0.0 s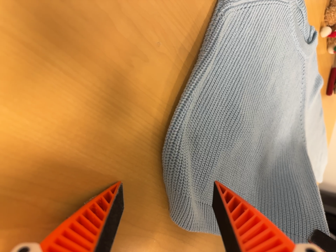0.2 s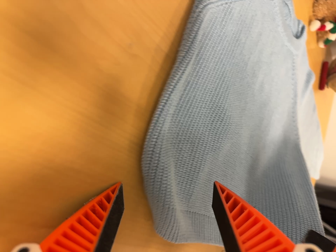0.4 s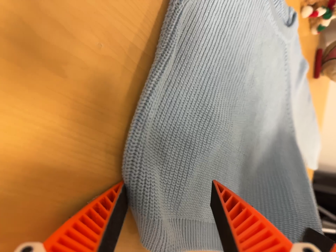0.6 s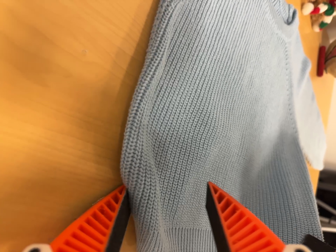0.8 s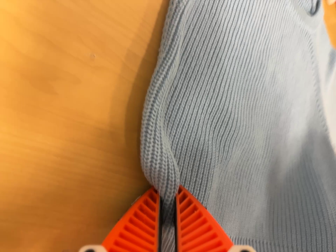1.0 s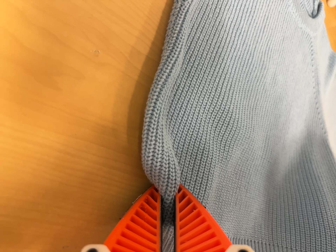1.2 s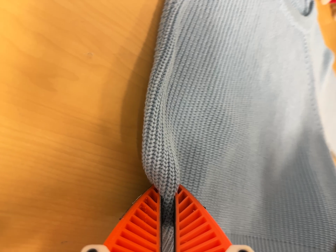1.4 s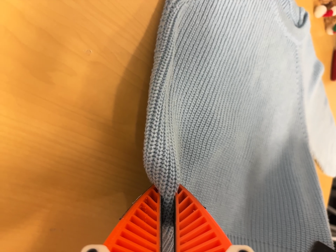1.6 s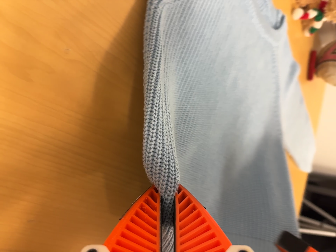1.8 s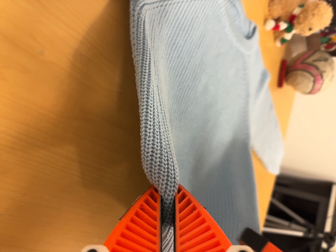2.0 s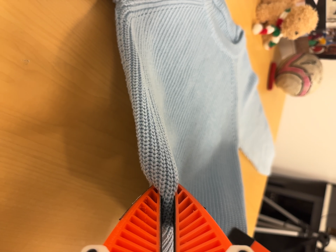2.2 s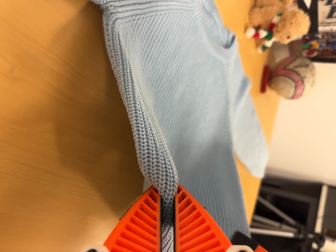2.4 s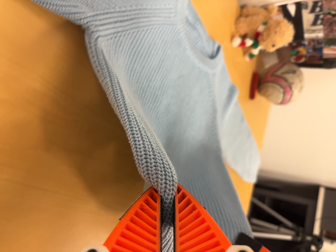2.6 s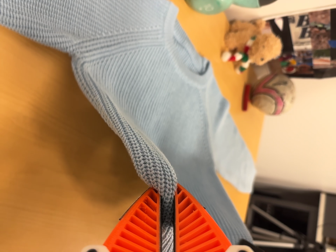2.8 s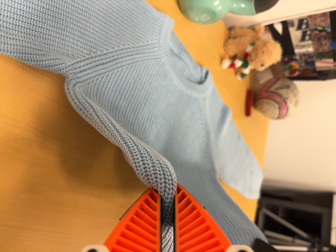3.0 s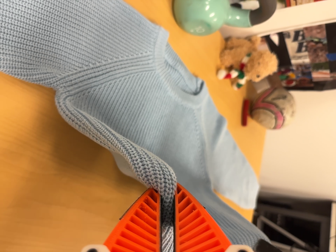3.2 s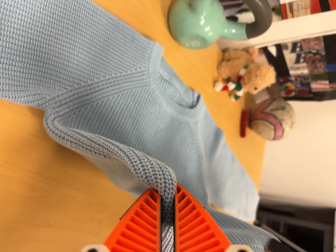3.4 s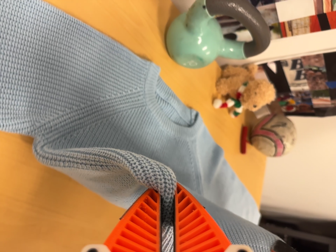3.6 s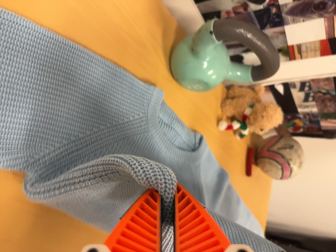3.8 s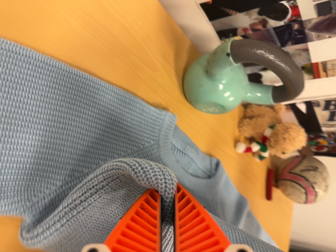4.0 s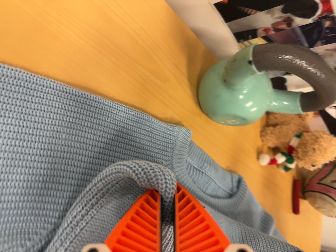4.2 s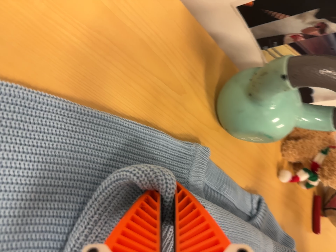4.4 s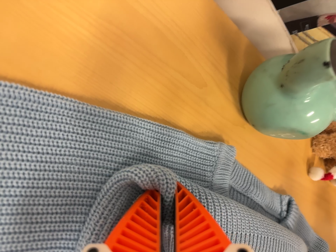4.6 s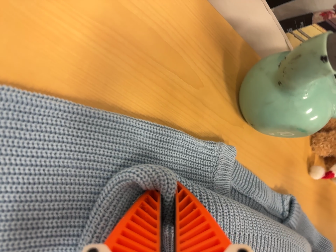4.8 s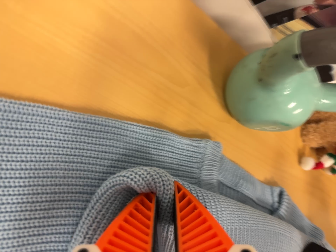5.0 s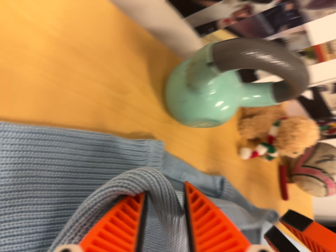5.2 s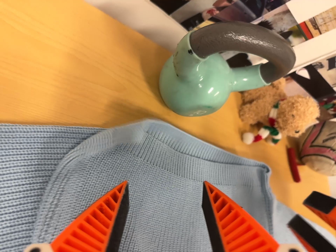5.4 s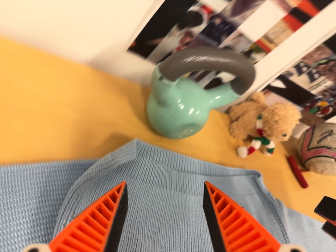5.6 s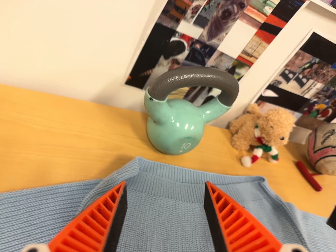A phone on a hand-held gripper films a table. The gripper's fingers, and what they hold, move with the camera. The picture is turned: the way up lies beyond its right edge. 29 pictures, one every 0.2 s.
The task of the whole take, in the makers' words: fold up.
0.0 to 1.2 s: The camera travels to its right and forward, about 7 cm. It rolls about its line of sight by about 10 degrees, and the scene rotates counterclockwise.
1.2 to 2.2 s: The camera pans to its right by about 10 degrees. It travels to its right and backward, about 6 cm, so close, fixed things drift to the left.
2.2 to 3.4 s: The camera travels toward the top of its view and to its right, about 12 cm, so close, fixed things drift downward.
3.4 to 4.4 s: The camera pans to its left by about 15 degrees. It travels forward and toward the top of its view, about 18 cm, so what stands in front looms larger.
4.4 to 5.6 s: The camera travels backward, to its right and toward the bottom of its view, about 20 cm, so what stands in front gets smaller. Its aim tips toward the top of its view by about 20 degrees. It rolls about its line of sight by about 35 degrees, and the scene rotates counterclockwise.
The film runs forward here.
